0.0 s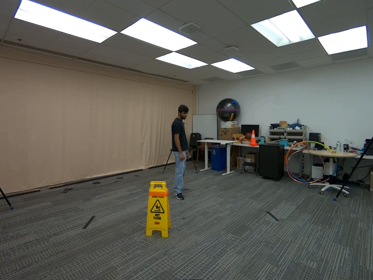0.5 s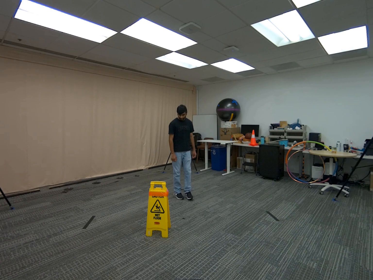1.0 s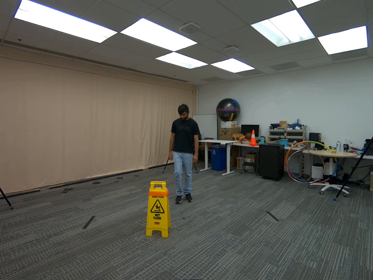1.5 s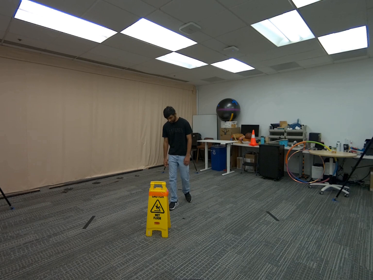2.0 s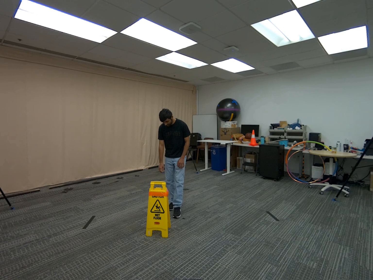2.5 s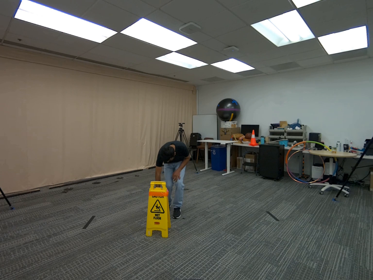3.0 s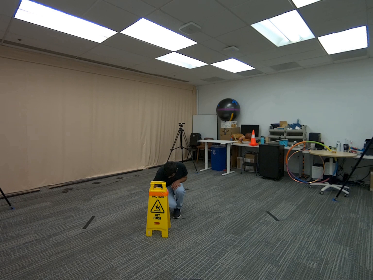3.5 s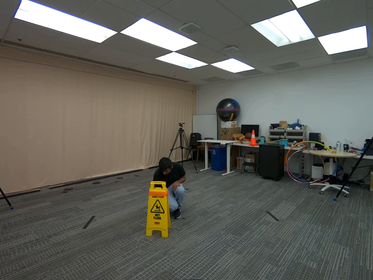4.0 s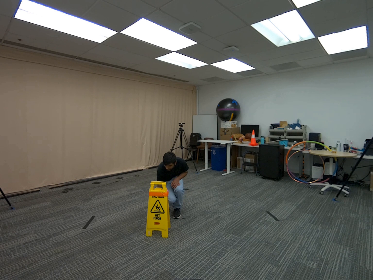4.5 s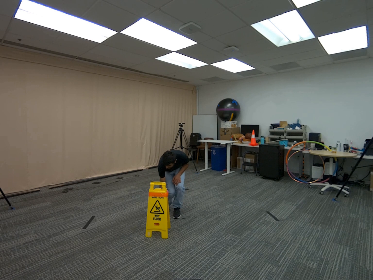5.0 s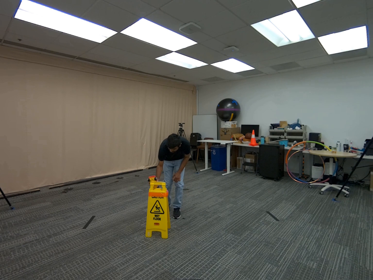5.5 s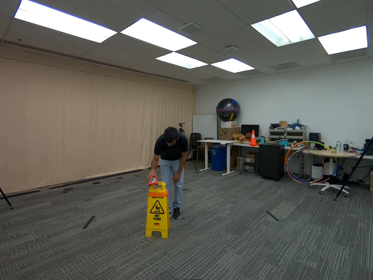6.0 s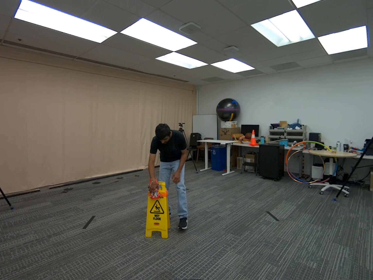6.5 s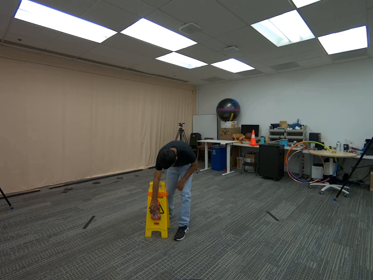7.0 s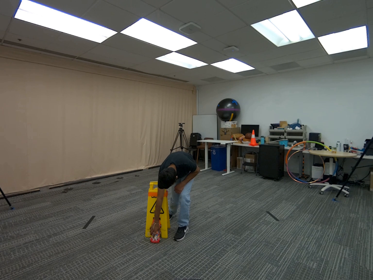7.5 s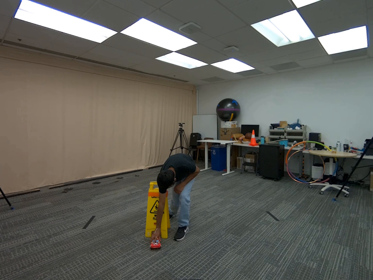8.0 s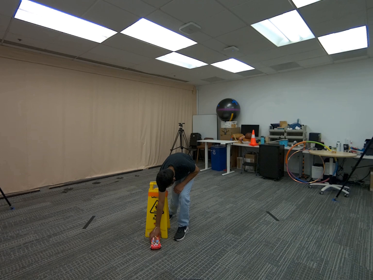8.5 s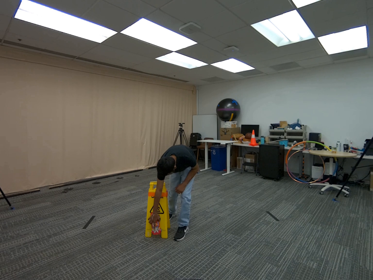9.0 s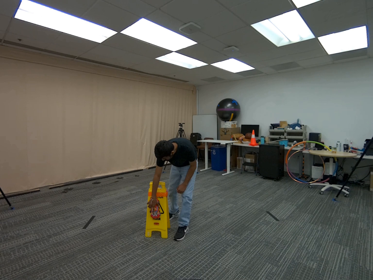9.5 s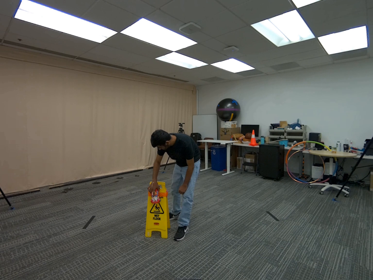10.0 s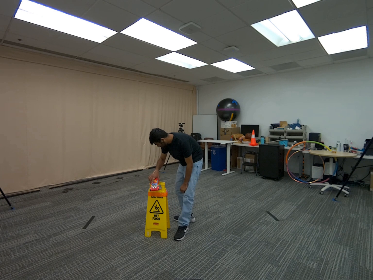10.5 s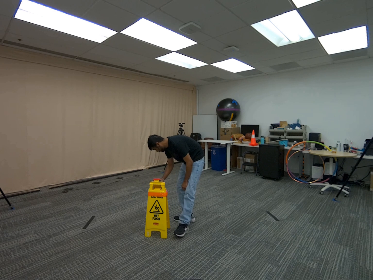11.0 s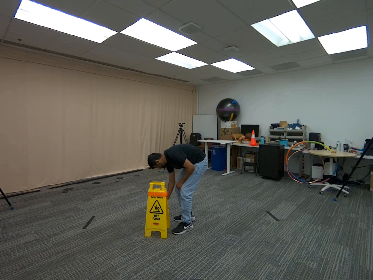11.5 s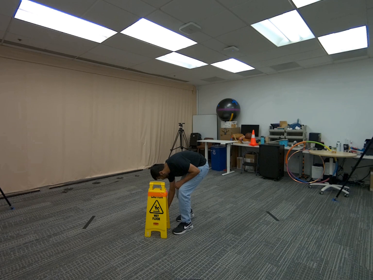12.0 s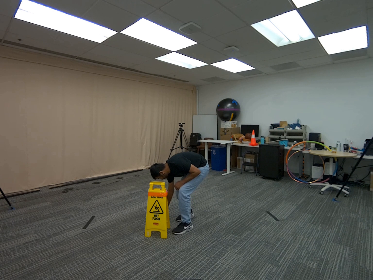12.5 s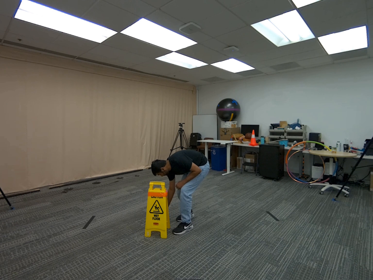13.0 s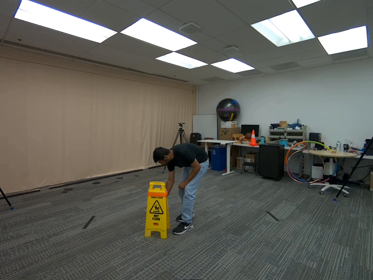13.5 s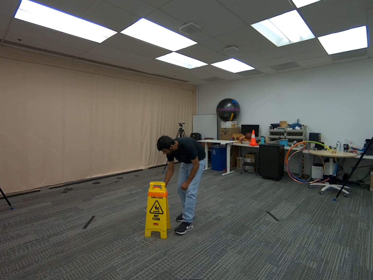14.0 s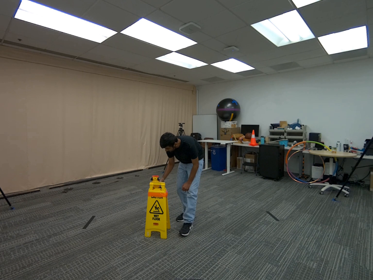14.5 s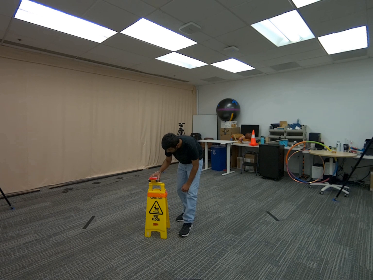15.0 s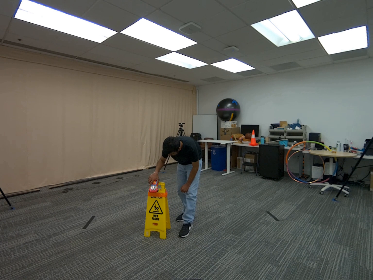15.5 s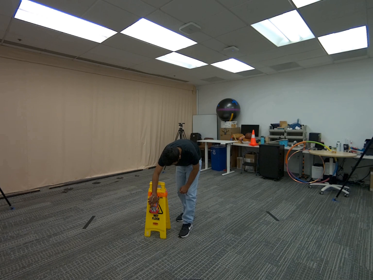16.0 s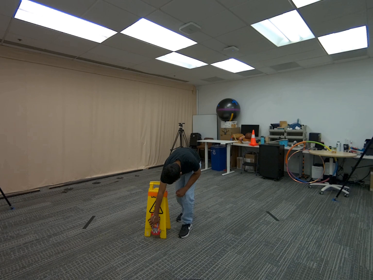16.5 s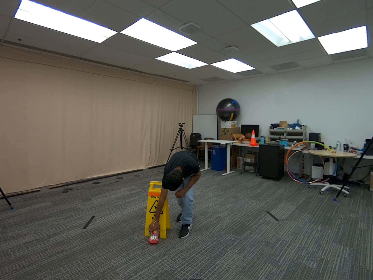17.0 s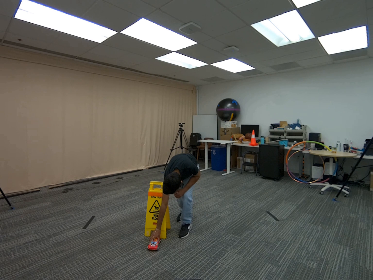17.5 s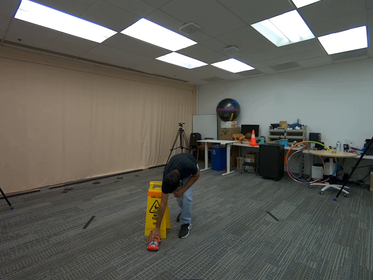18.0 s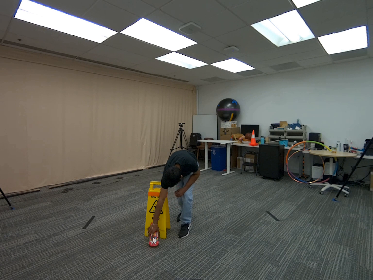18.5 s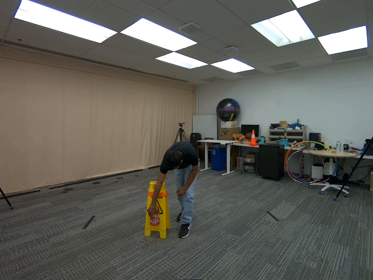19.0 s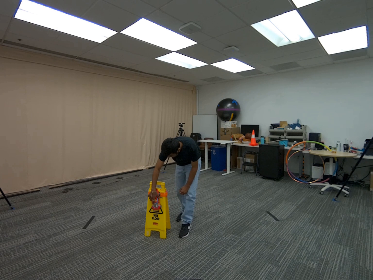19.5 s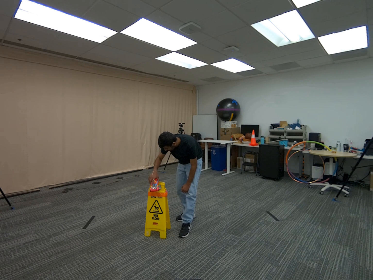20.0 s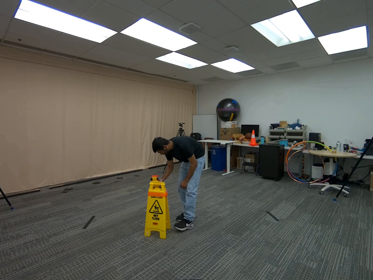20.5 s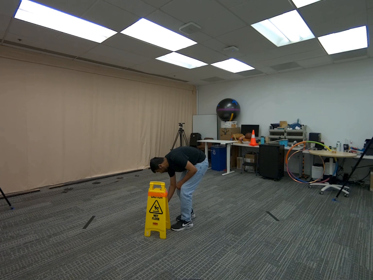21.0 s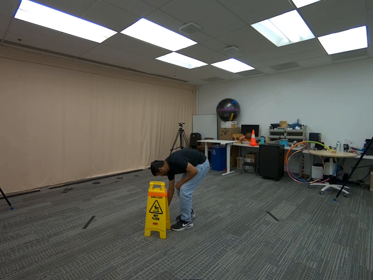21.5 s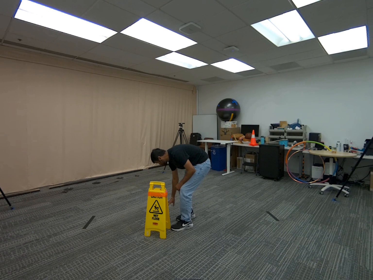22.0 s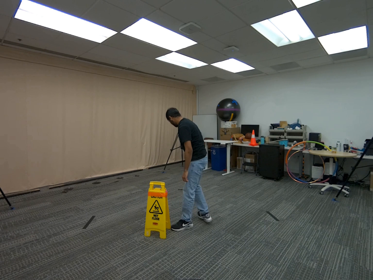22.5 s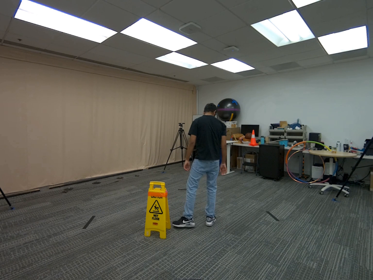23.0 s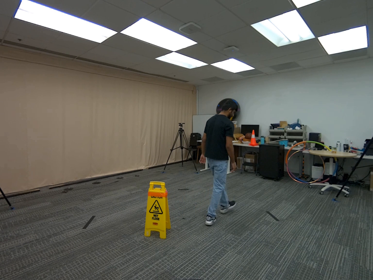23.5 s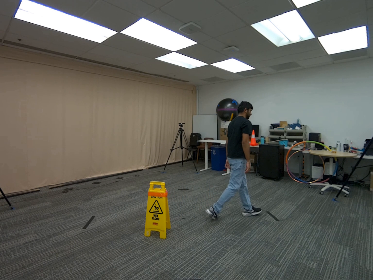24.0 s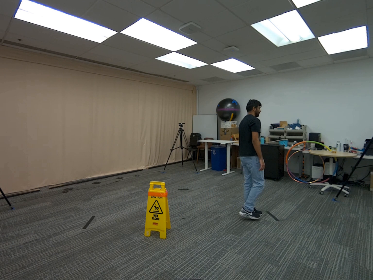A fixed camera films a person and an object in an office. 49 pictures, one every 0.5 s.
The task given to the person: Walk to the toy car and pick it up with your right hand. Put it down and roll it over the wet floor sign. Go to the other side, pick it up, and roll it back over the sign. Keep switching sides and repeating until finished.
